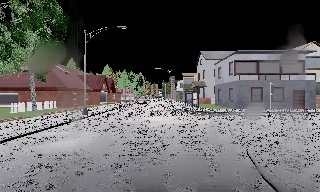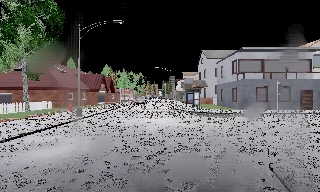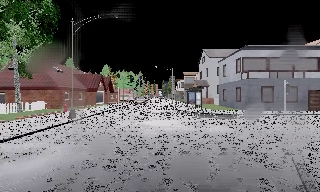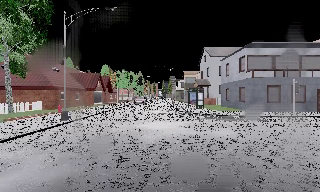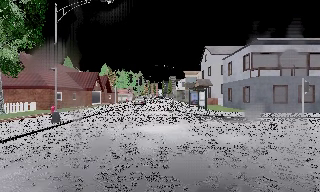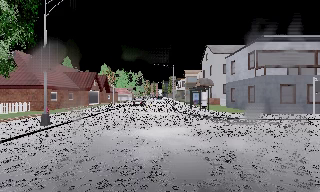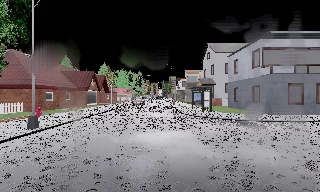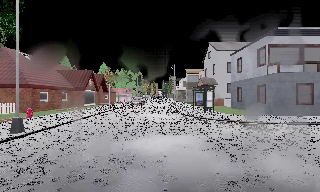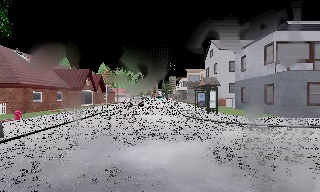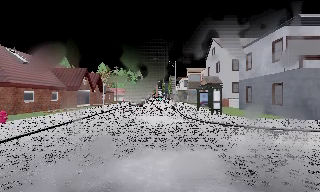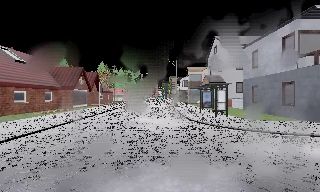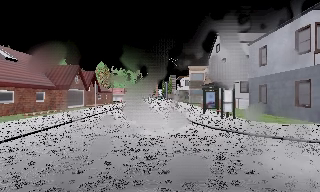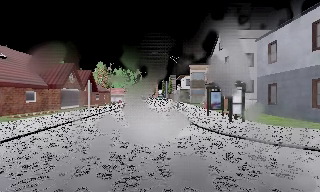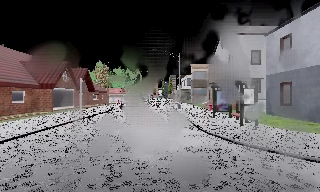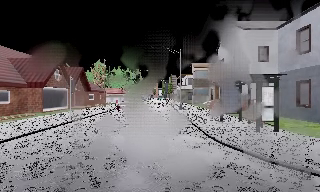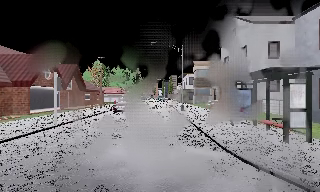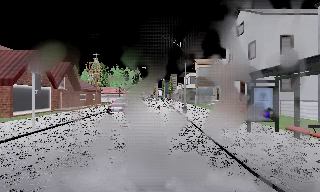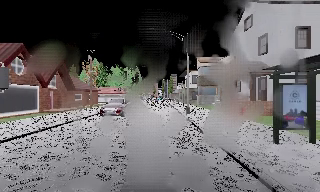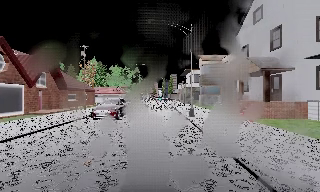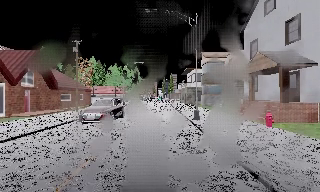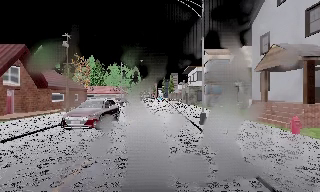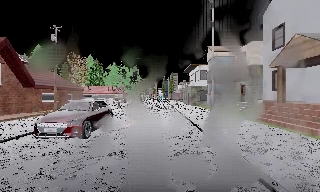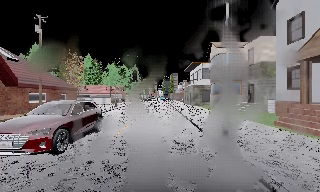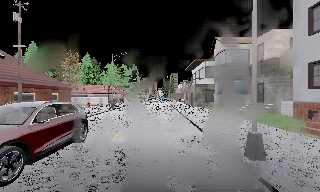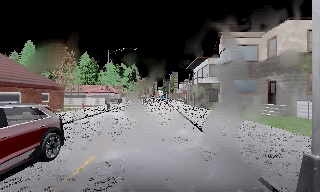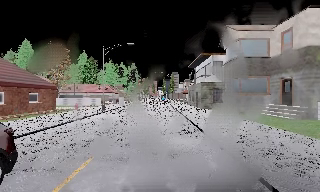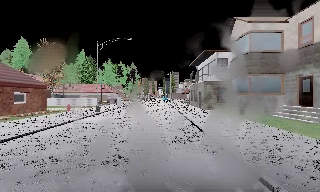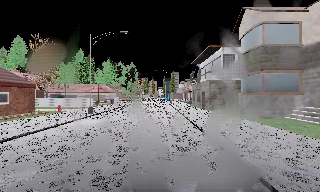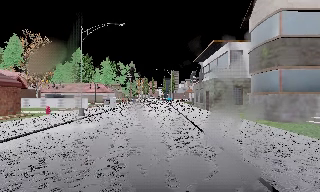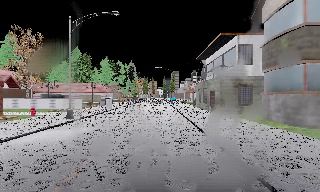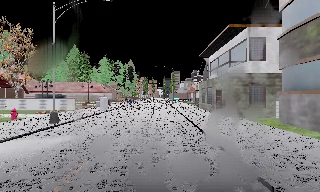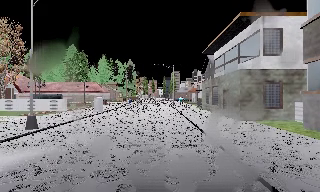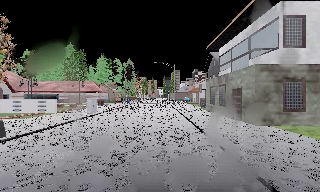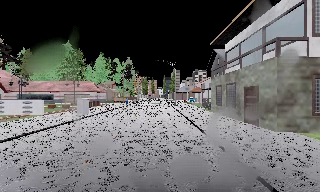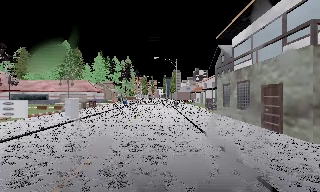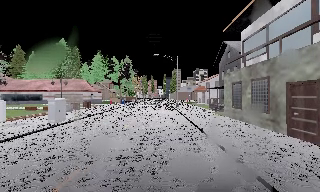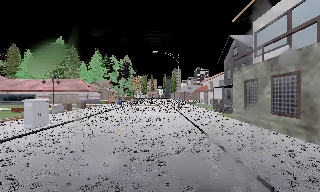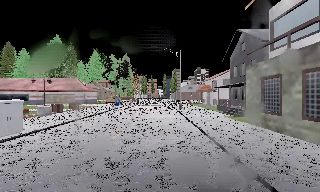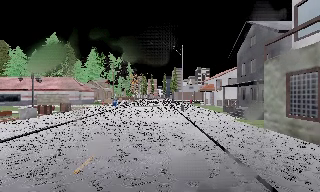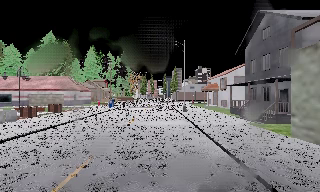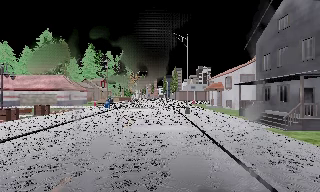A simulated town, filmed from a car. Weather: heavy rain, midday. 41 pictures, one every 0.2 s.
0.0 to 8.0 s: The camera travels forward, about 60 m, so what stands in front looms larger. It gains speed.
The film runs forward here.
